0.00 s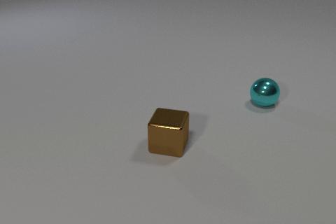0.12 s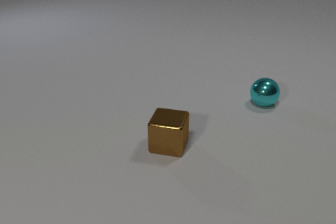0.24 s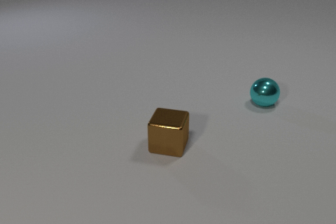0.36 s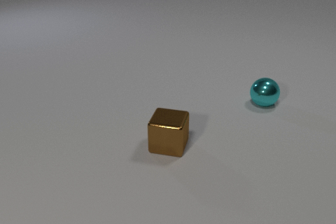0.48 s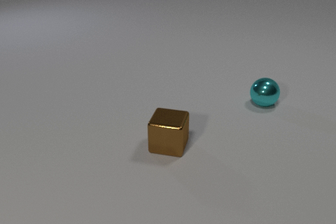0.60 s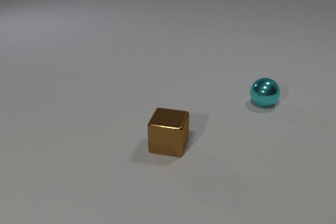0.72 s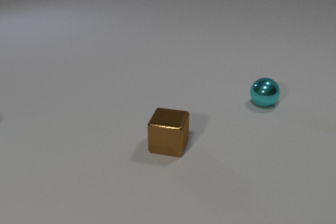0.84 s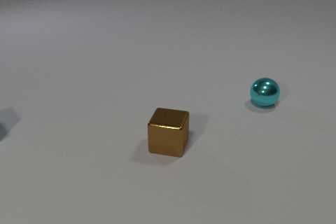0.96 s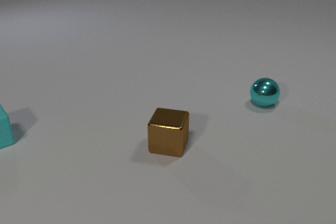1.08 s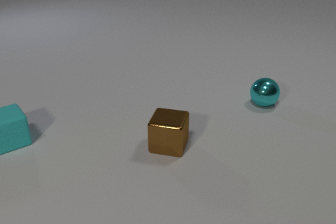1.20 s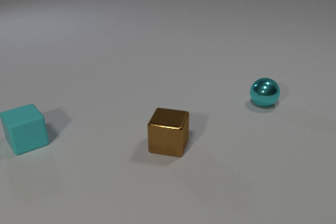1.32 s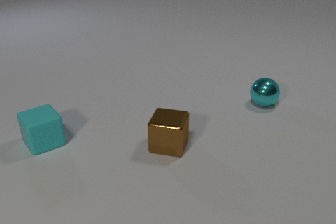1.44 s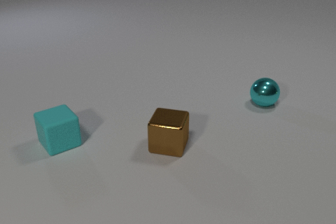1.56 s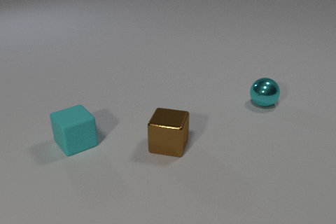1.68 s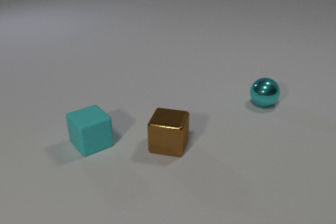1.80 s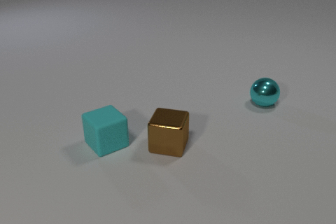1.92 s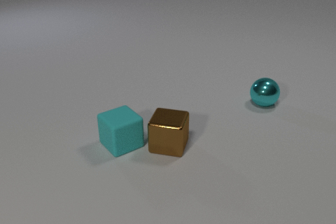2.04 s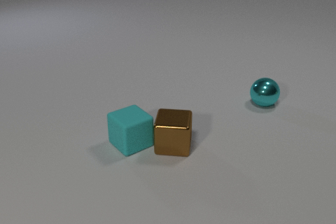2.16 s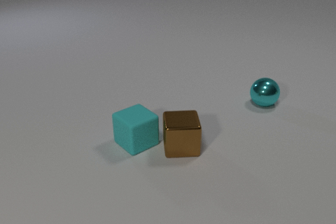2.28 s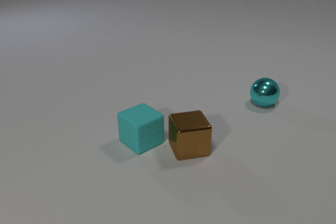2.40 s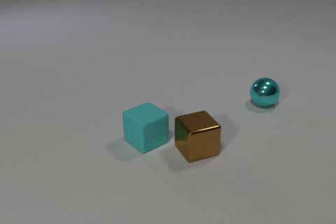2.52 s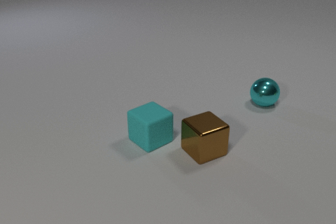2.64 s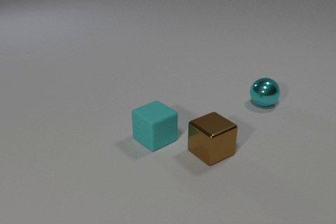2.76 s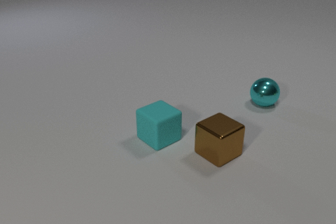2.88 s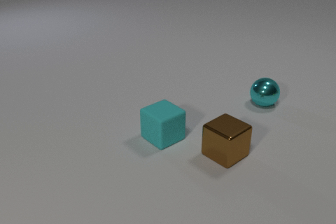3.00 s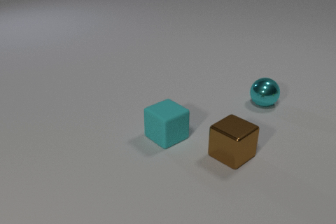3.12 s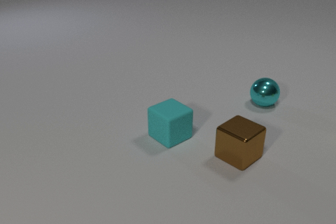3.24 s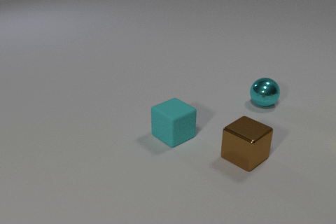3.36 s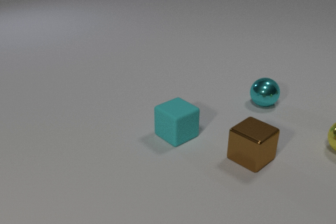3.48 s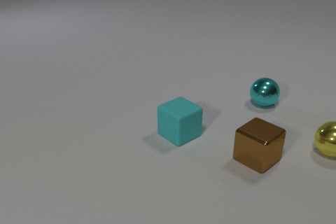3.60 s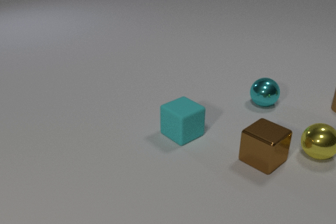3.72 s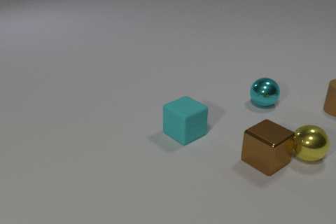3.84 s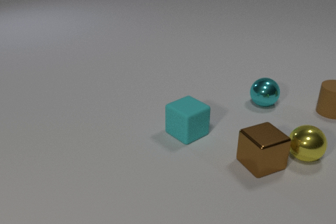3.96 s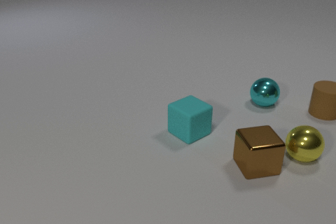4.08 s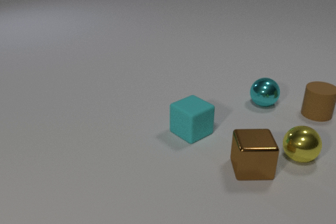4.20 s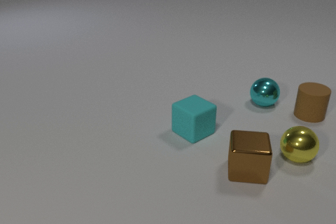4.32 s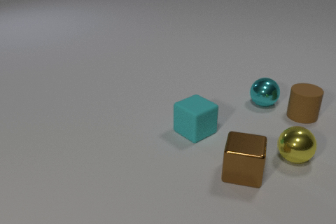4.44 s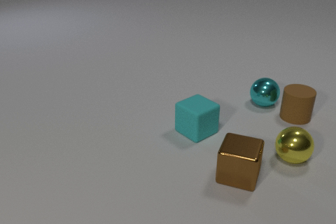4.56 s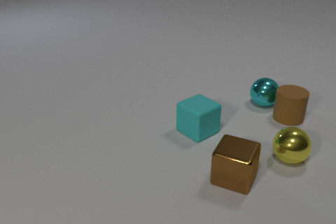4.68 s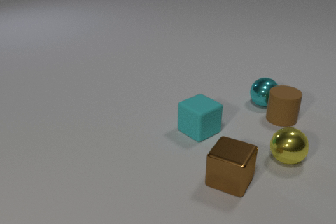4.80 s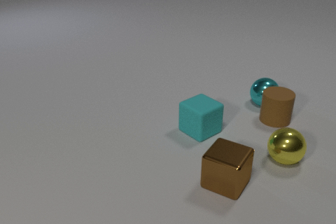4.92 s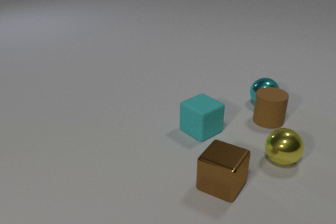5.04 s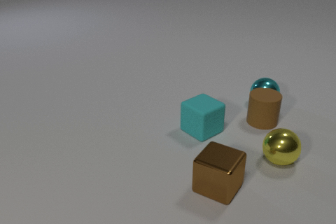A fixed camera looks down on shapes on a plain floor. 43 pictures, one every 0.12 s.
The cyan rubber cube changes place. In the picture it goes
to the right.
0.00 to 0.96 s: The cyan rubber cube comes in at the left edge, slides to the right.
0.96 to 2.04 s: The cyan rubber cube slides to the right. The cyan rubber cube and the brown metal cube collide.
2.04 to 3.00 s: The cyan rubber cube slides to the right. The brown metal cube slides to the right, spins so that its near face slides to the right, counterclockwise seen from above.
3.00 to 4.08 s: The cyan rubber cube slides to the right. The brown metal cube slides to the right and toward the camera, spins so that its near face slides to the left, clockwise seen from above. The brown rubber cylinder comes in at the right edge, slides to the left and toward the camera. The yellow metal sphere comes in at the right edge, rolls to the left and toward the camera. The brown metal cube and the yellow metal sphere collide.
4.08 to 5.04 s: The cyan rubber cube slides to the right. The brown metal cube slides toward the camera and to the left, spins clockwise seen from above by about 30 degrees, its near face sliding to the left. The brown rubber cylinder slides to the left and toward the camera. The yellow metal sphere rolls to the left and toward the camera.
What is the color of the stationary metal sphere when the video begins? cyan.
What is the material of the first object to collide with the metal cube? rubber.
Are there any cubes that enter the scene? yes.
